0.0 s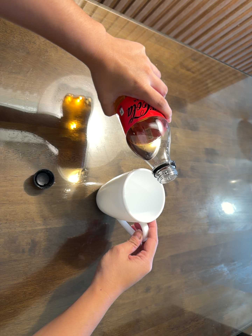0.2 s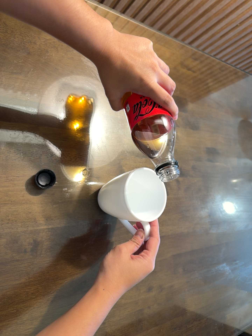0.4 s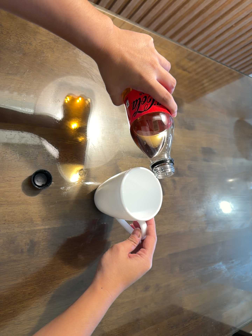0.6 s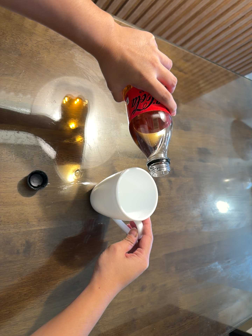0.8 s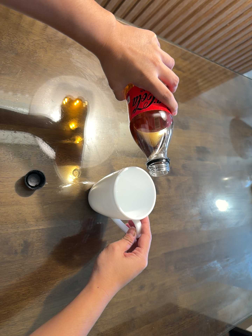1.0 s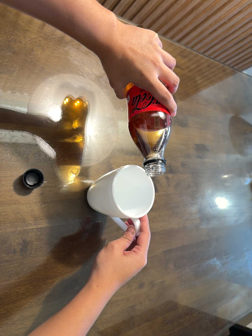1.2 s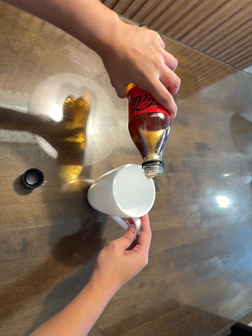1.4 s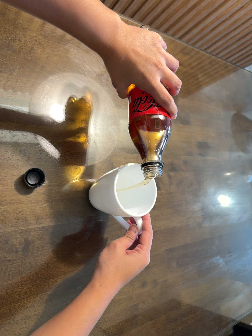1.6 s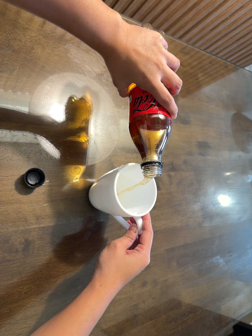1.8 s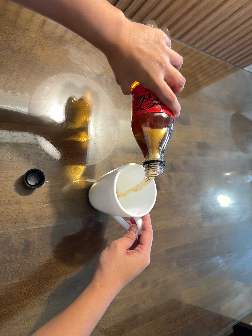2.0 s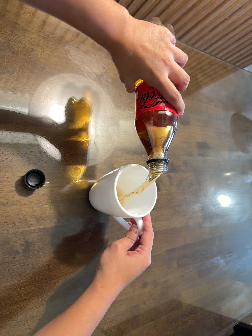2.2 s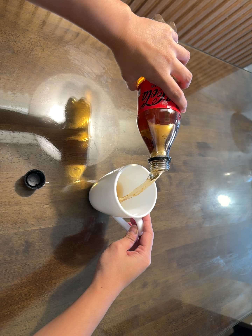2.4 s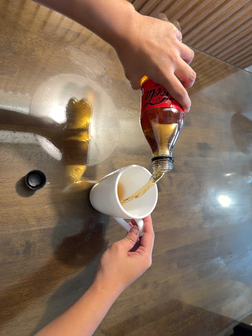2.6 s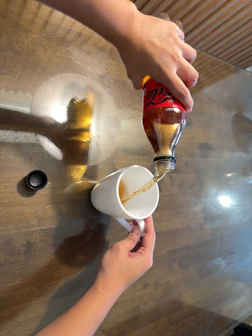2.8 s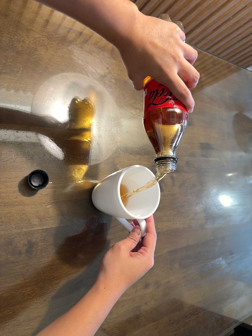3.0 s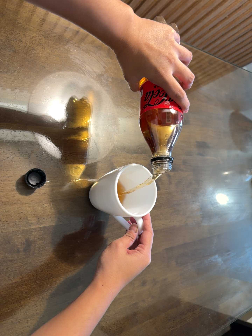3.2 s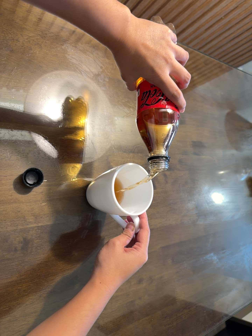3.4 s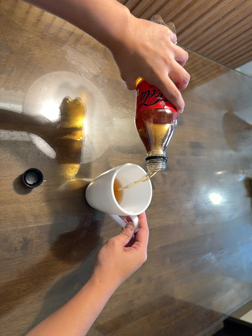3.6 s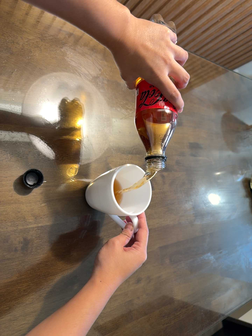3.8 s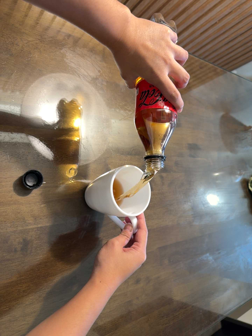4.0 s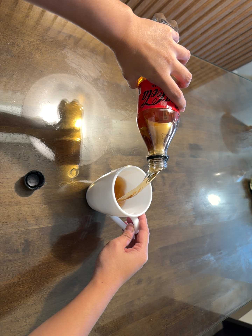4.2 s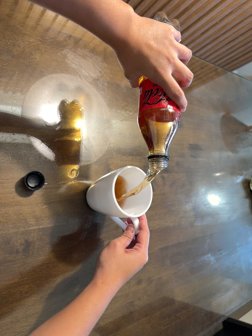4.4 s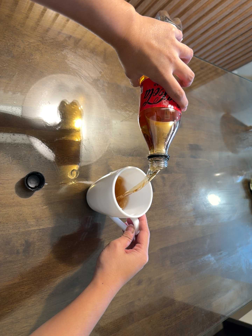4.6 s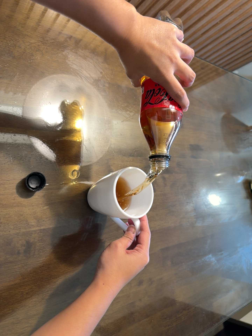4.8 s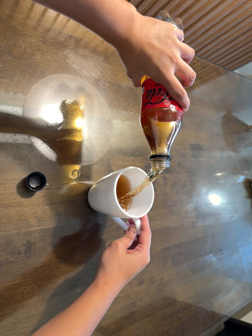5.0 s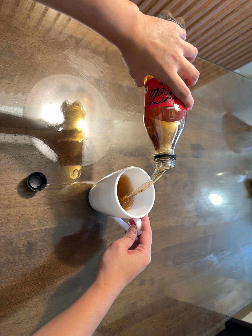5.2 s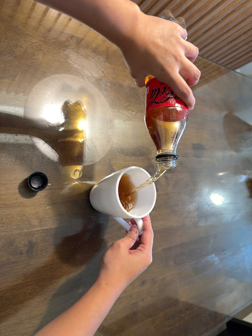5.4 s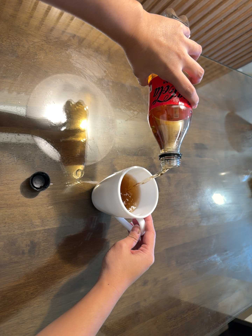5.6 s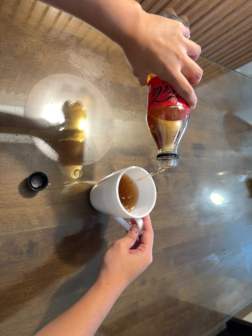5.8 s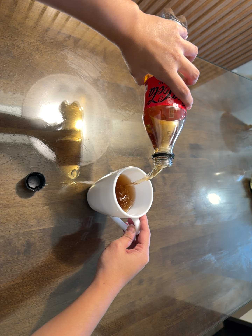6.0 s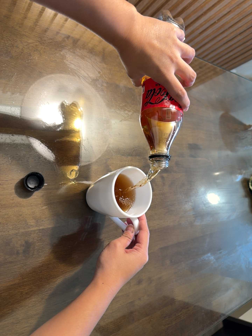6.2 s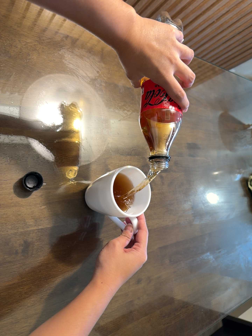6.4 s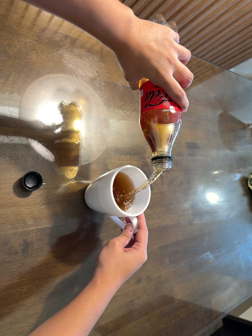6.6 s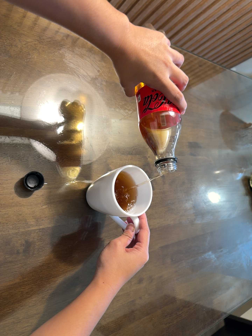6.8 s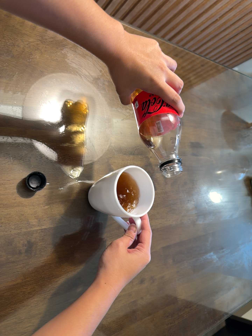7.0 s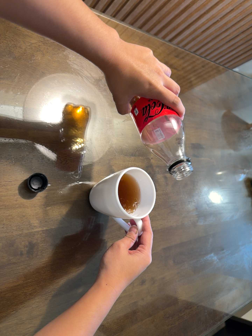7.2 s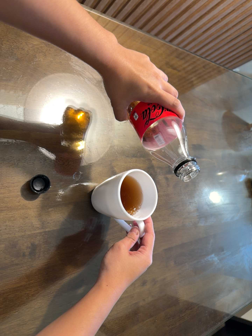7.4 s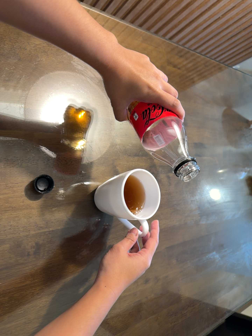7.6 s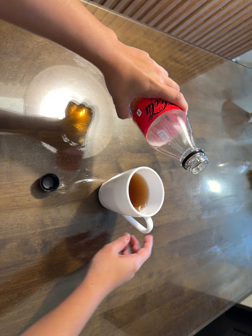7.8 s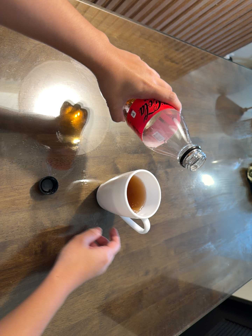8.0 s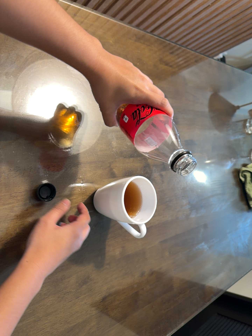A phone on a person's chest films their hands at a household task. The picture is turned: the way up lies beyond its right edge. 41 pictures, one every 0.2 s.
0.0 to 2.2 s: The camera shifts only a little, or ends up much as it began.
2.2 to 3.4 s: The camera shifts only a little, or ends up much as it began.
3.4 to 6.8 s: The camera keeps its place and its aim.
6.8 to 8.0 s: The camera travels toward the top of its view, about 7 cm.
The film runs forward here.
